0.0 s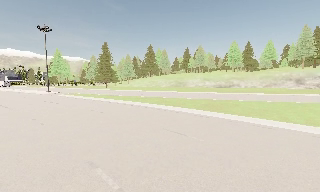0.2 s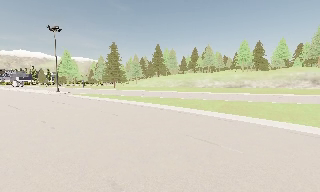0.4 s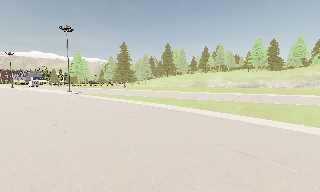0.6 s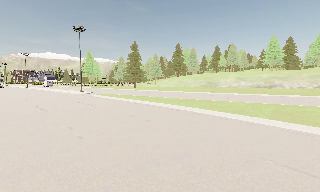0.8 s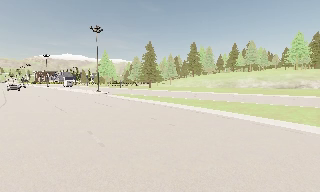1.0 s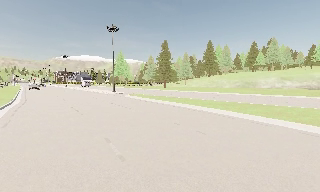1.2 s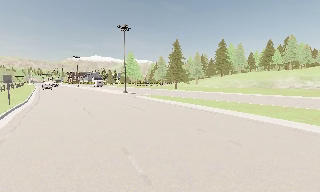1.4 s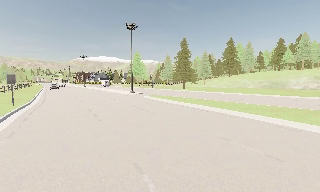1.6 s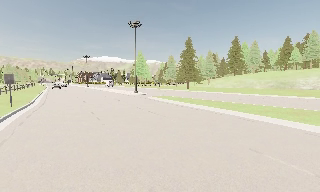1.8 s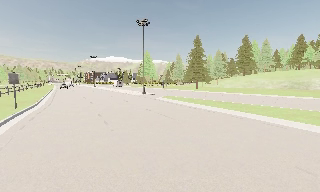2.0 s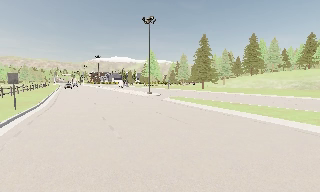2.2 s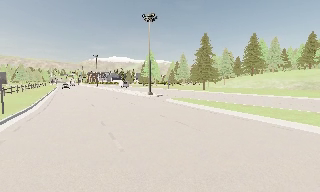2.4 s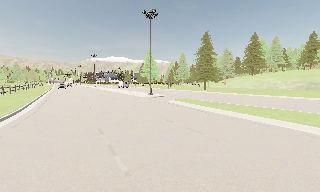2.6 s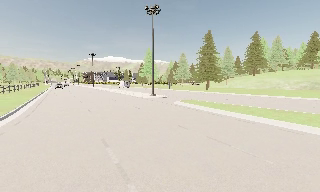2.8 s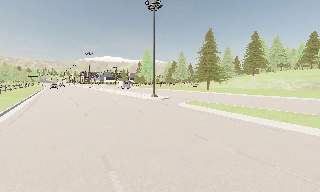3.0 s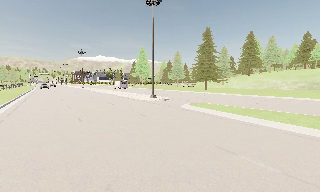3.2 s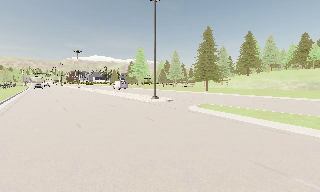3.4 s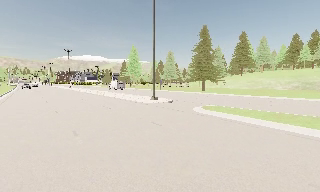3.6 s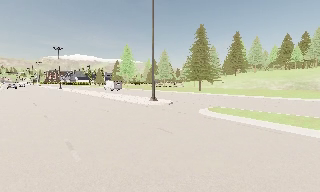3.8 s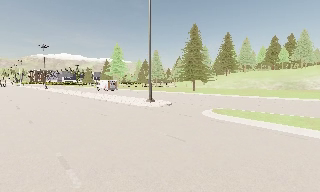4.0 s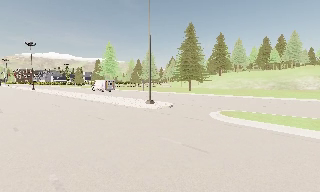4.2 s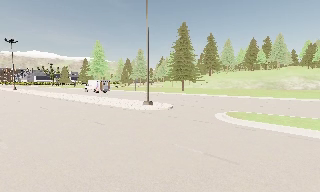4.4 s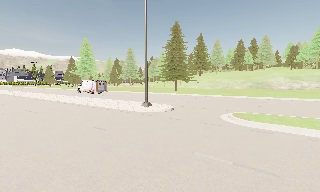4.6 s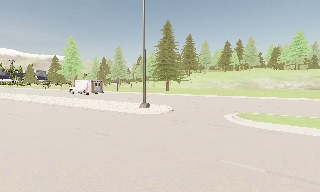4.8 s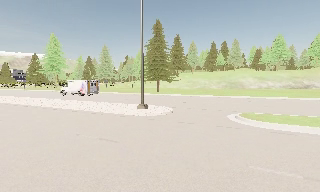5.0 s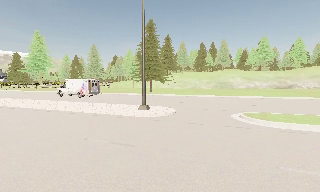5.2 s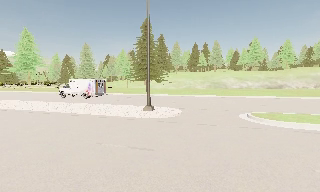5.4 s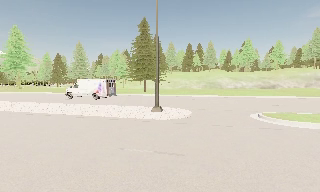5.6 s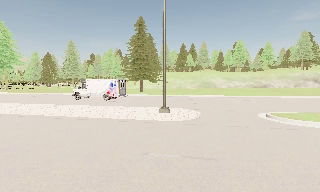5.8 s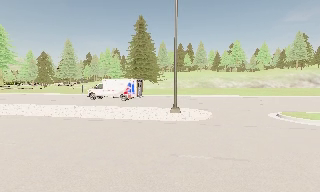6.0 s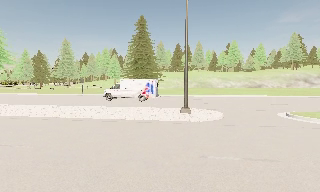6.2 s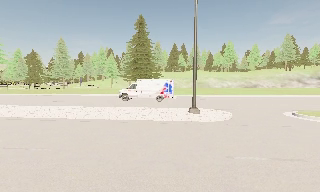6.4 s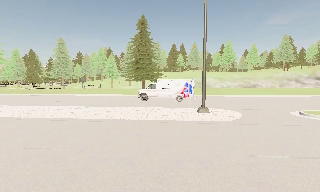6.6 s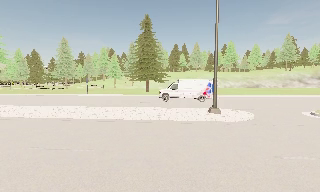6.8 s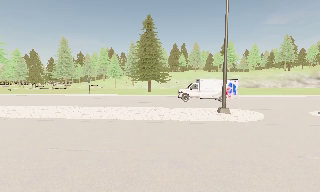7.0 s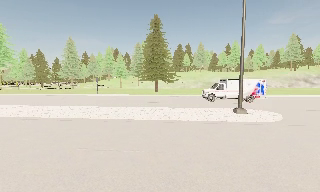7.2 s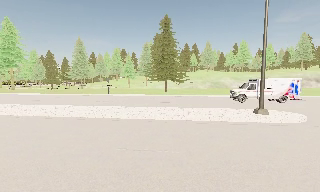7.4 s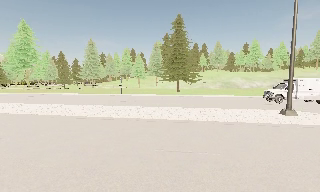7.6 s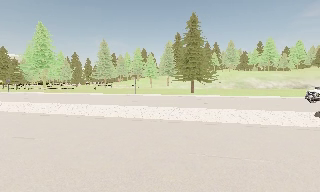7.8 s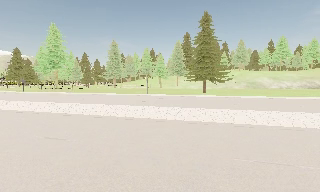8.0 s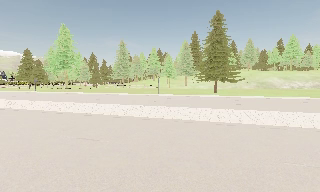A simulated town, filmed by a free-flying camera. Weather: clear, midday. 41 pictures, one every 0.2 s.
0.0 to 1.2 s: The camera pans to its left, which is counterclockwise from overhead, by about 20 degrees. It travels forward and to its left, about 6 m, so what stands in front looms larger.
1.2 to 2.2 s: The camera travels forward, about 5 m, so what stands in front looms larger.
2.2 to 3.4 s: The camera travels forward and to its left, about 8 m, so what stands in front looms larger.
3.4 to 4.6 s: The camera pans to its right, which is clockwise from overhead, by about 20 degrees. It travels forward and to its left, about 7 m, so what stands in front looms larger.
4.6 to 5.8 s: The camera pans to its right, which is clockwise from overhead, by about 20 degrees. It travels to its left, about 6 m.
5.8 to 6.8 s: The camera travels to its left, about 4 m, so close, fixed things drift to the right.
6.8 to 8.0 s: The camera pans to its left, which is counterclockwise from overhead, by about 10 degrees. It travels to its left, about 6 m, so close, fixed things drift to the right.
The film runs backward here.
